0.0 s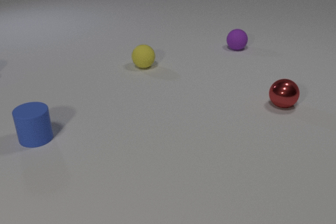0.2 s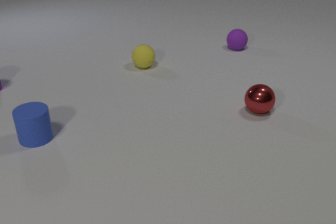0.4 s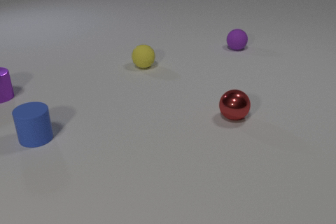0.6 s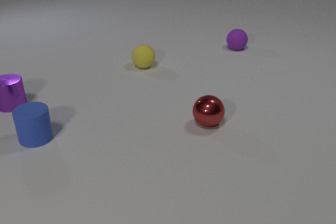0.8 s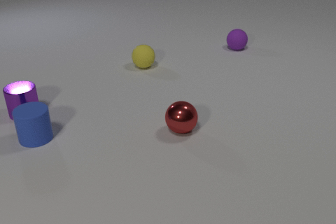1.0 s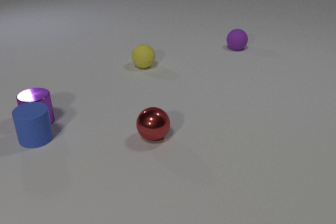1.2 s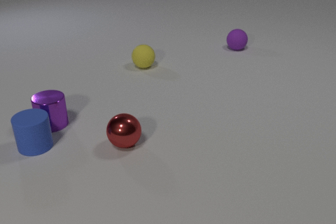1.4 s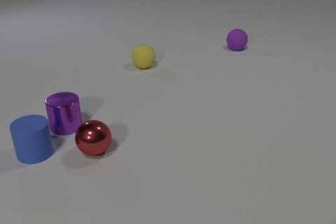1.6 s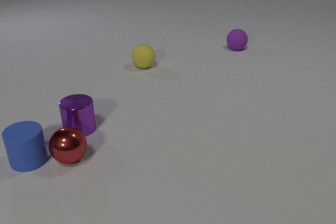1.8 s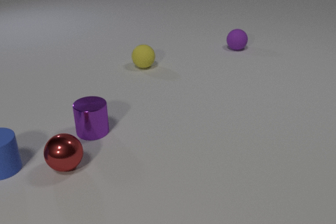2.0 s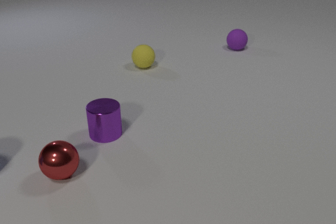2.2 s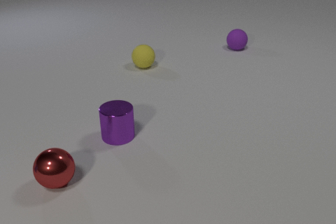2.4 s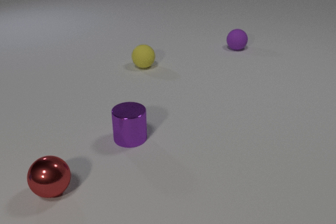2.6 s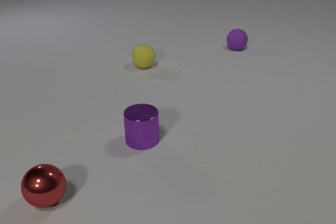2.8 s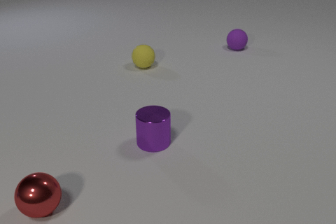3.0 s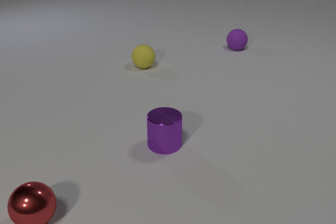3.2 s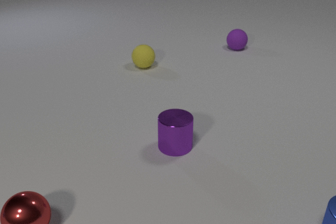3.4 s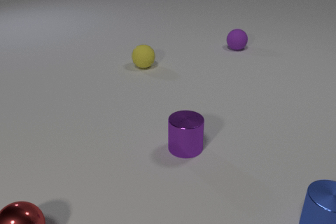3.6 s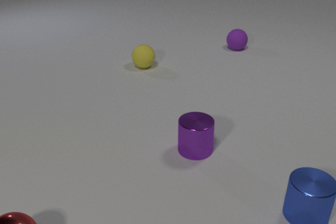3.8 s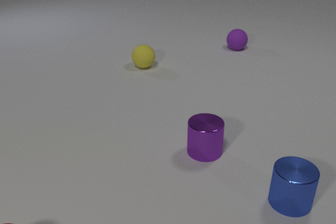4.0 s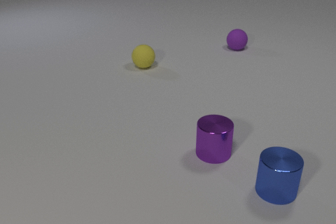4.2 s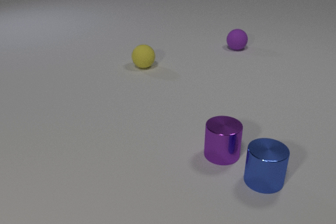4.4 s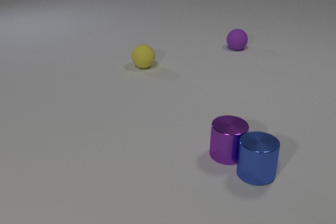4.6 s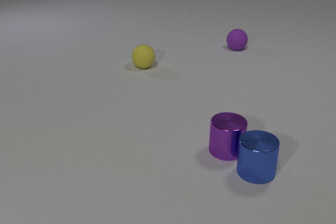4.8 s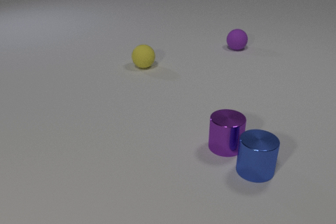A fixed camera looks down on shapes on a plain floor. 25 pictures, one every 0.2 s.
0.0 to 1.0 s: The purple metal cylinder comes in at the left edge, slides toward the camera and to the right. The red metal sphere rolls to the left and toward the camera. The purple metal cylinder and the blue rubber cylinder collide.
1.0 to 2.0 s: The purple metal cylinder slides to the right and toward the camera. The blue rubber cylinder slides to the left and toward the camera, leaves at the left edge. The red metal sphere rolls to the left and toward the camera. The blue rubber cylinder and the red metal sphere collide.
2.0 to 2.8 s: The purple metal cylinder slides to the right and toward the camera. The red metal sphere rolls toward the camera and to the left.
2.8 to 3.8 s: The purple metal cylinder slides to the right. The blue metal cylinder comes in at the right edge, slides to the left and away from the camera. The red metal sphere rolls toward the camera and to the left.
3.8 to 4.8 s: The purple metal cylinder slides to the right and away from the camera. The blue metal cylinder slides away from the camera and to the left. The purple metal cylinder and the blue metal cylinder collide.
Are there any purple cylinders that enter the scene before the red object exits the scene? yes.
What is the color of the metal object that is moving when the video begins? red.
How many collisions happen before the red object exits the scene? 2.
